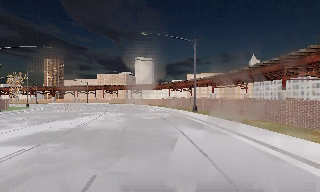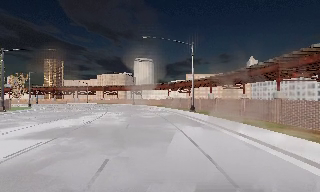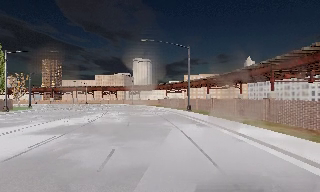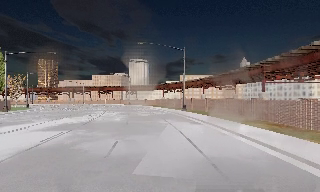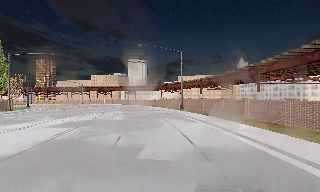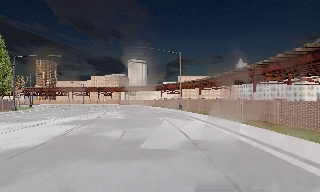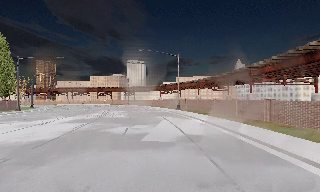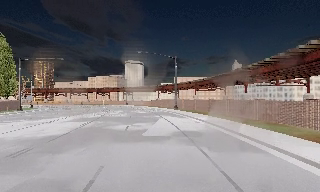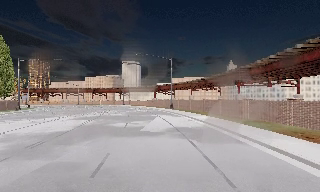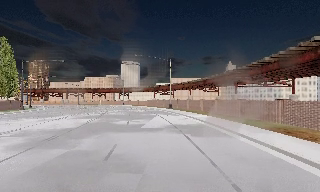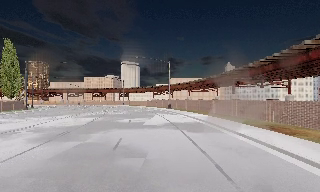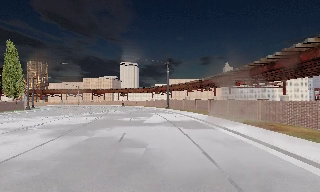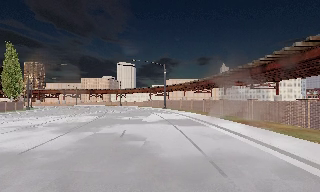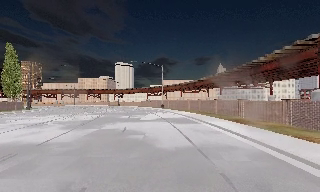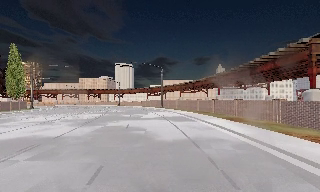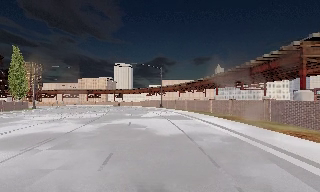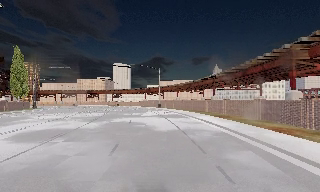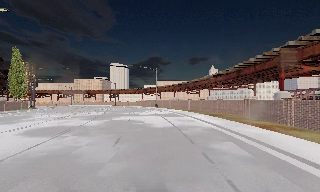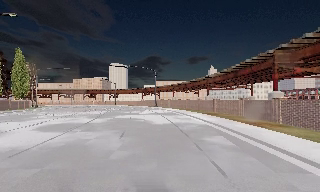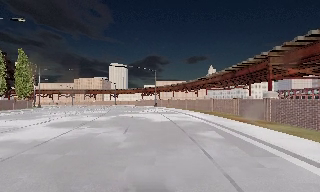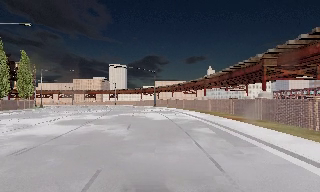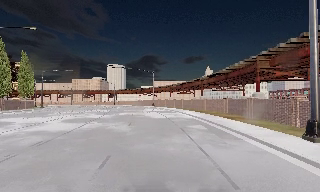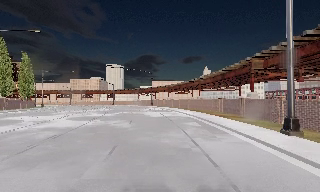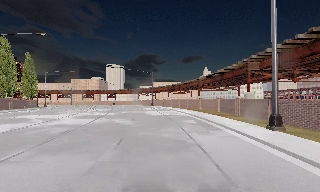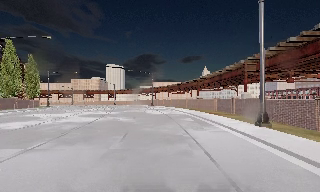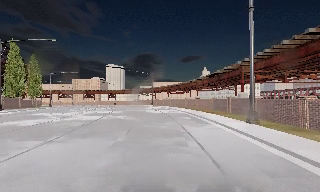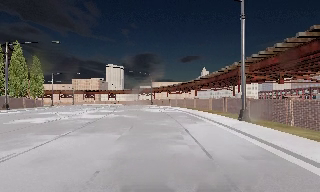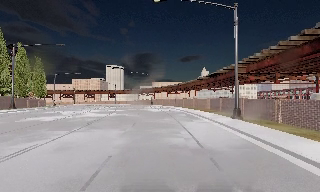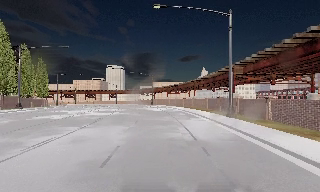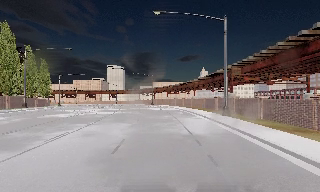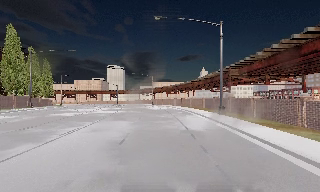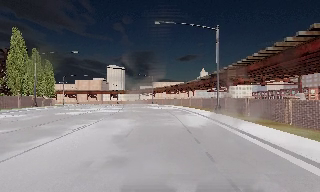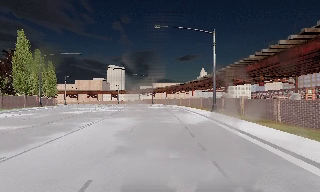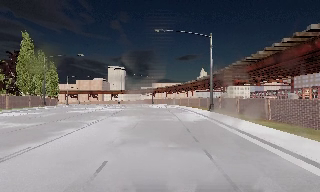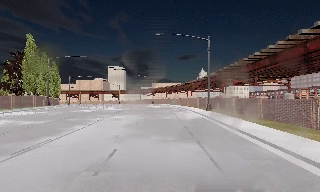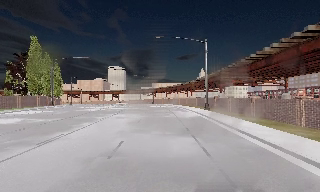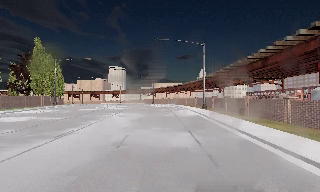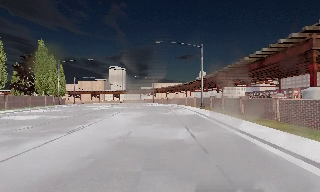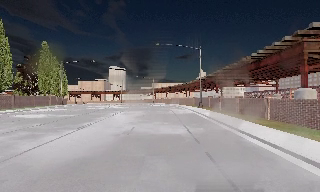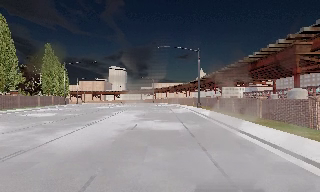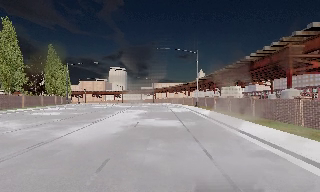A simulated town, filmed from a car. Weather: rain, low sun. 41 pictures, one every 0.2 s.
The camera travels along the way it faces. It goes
backward.
0.0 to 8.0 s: The camera pans to its right, which is clockwise from overhead, by about 10 degrees. It travels backward, about 45 m, so what stands in front gets smaller.
The film runs backward here.
